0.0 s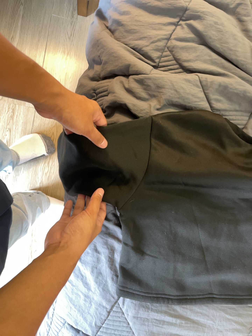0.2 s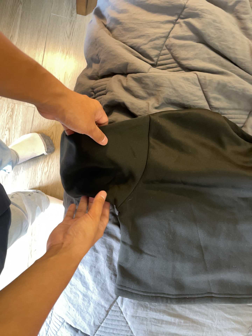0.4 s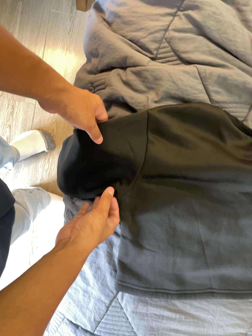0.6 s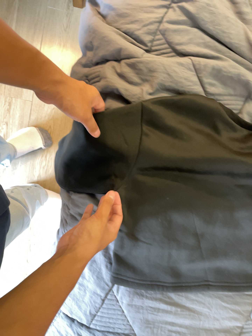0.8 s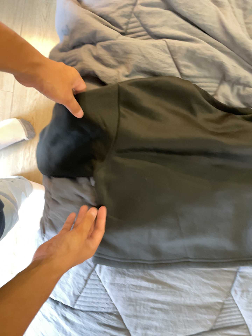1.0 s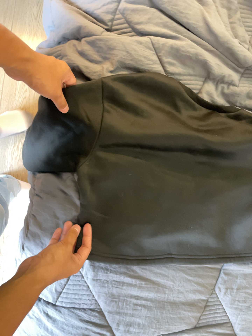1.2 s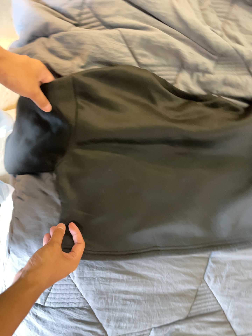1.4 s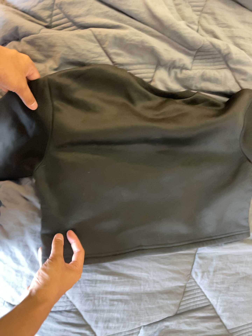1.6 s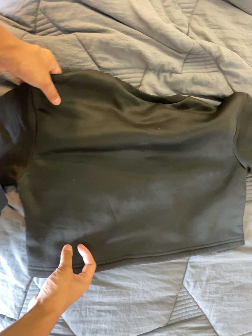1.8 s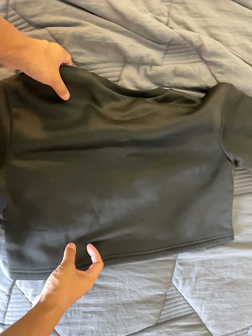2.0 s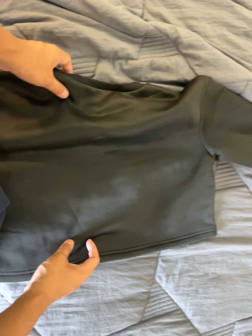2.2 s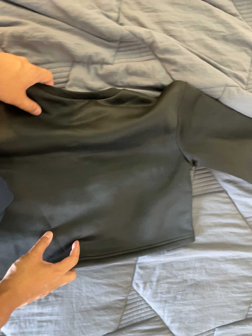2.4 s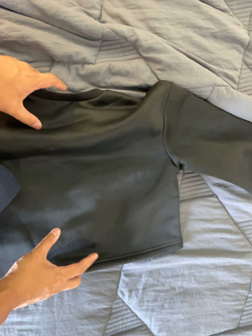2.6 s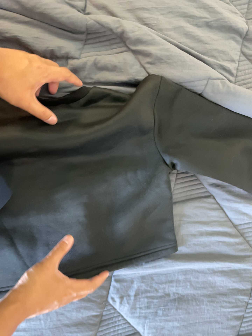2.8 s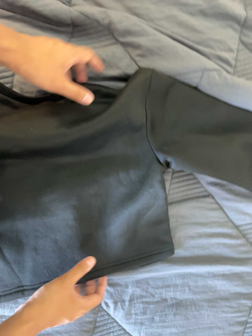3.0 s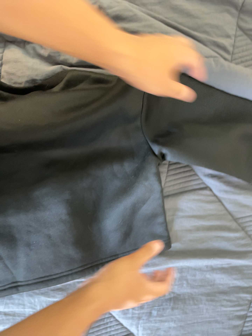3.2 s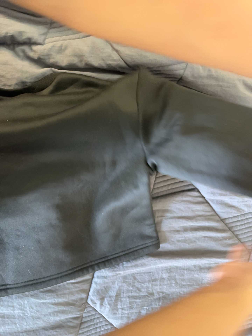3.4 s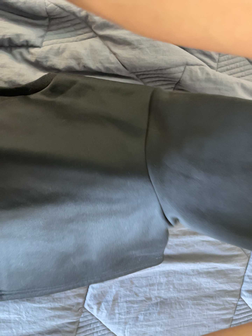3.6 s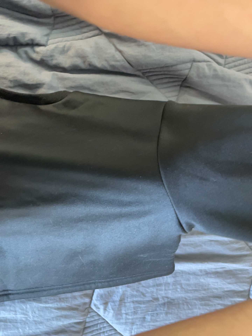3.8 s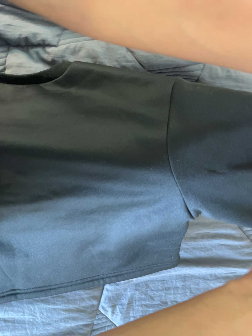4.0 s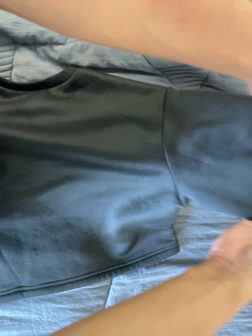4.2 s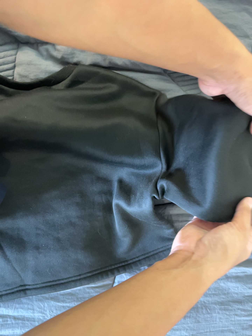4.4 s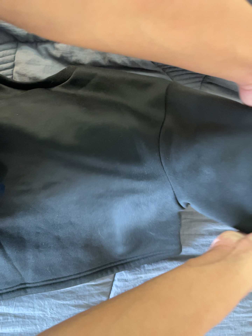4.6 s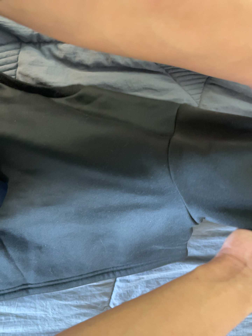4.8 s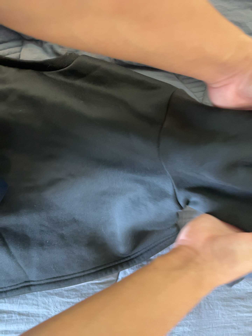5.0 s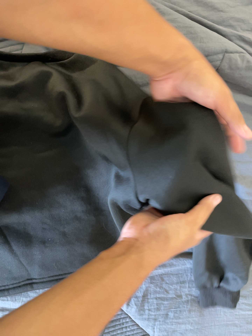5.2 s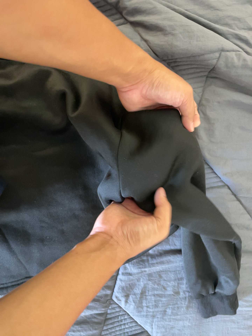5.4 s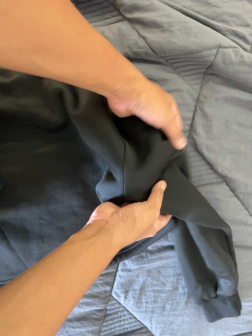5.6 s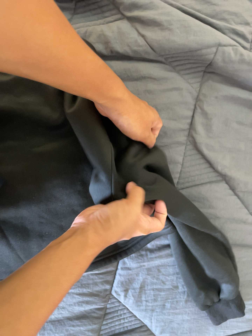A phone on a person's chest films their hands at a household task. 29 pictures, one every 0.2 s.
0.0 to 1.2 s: The camera travels to its right and toward the bottom of its view, about 12 cm, so close, fixed things drift to the left.
1.2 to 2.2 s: The camera travels to its right, about 22 cm, so close, fixed things drift to the left.
2.2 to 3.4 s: The camera travels to its right and forward, about 16 cm, so close, fixed things drift to the left.
3.4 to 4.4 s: The camera shifts only a little, or ends up much as it began.
4.4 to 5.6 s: The camera keeps its place and its aim.
The film runs backward here.
